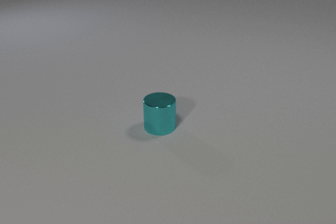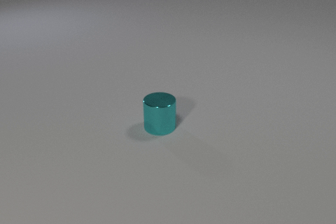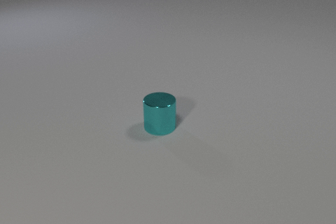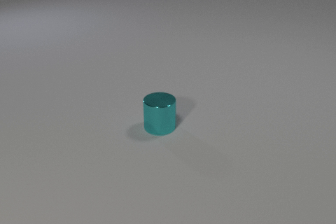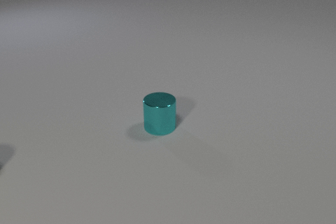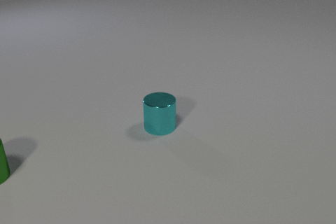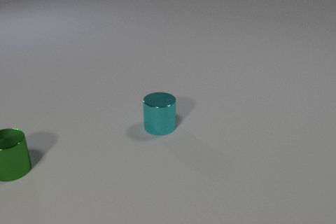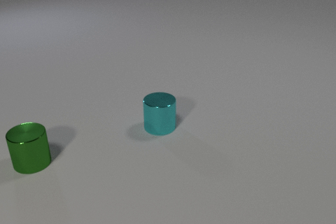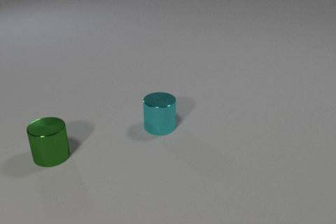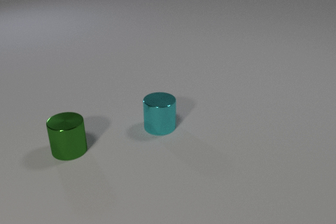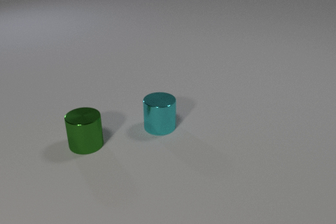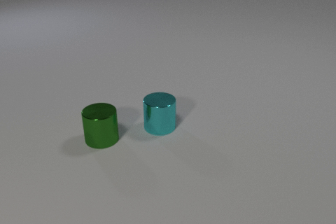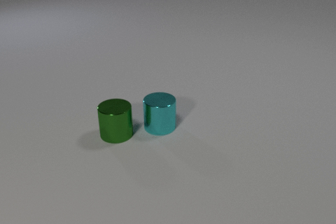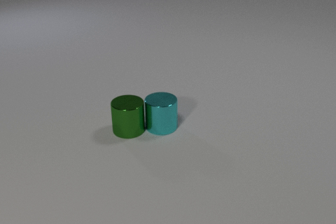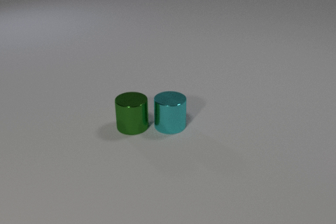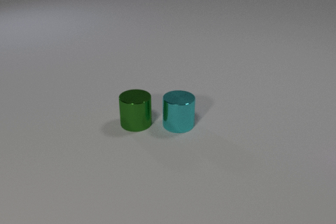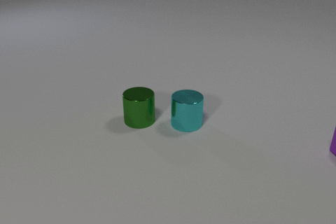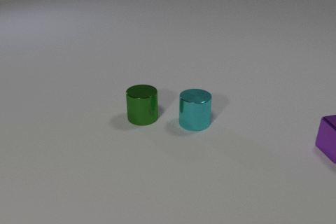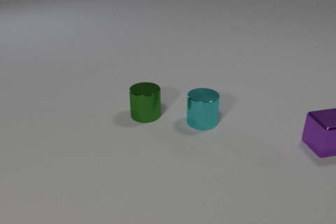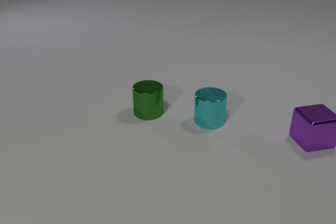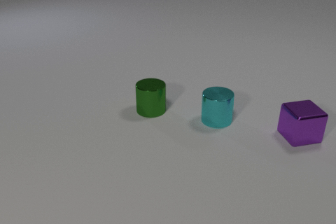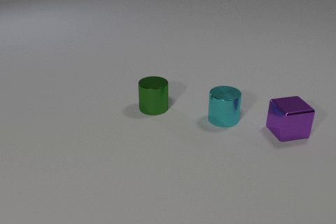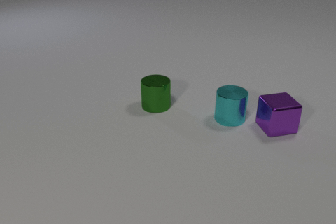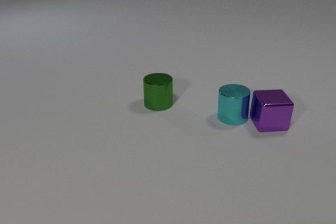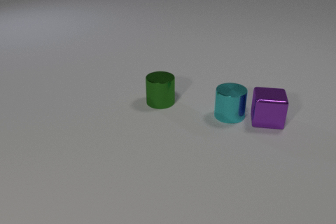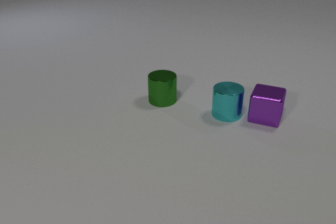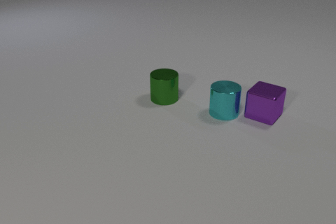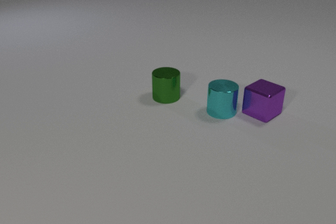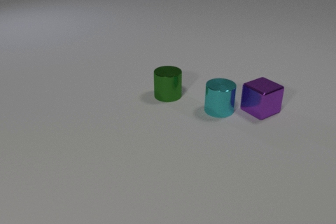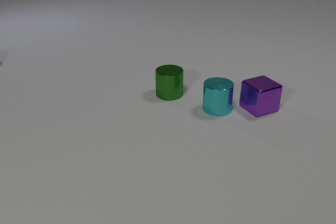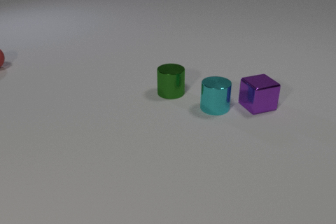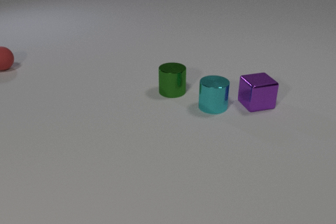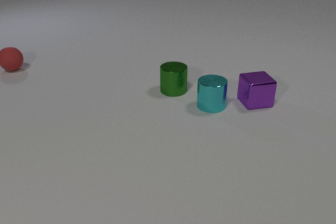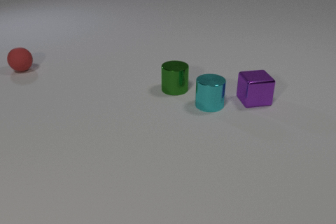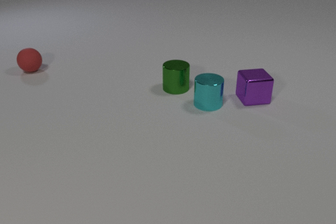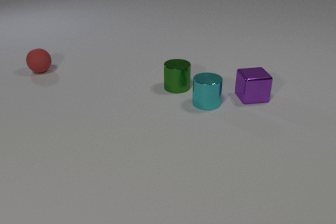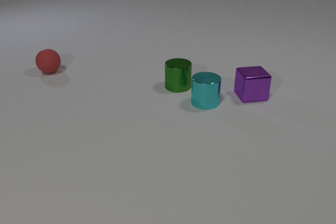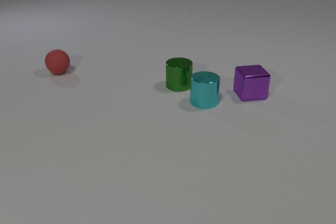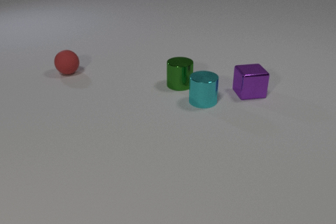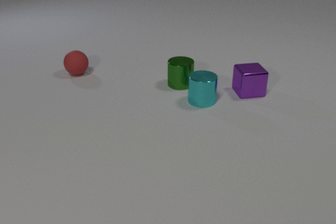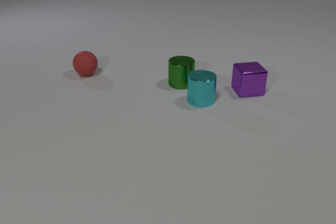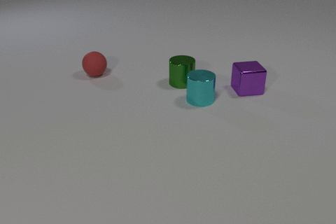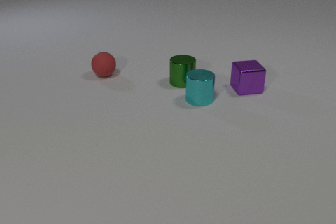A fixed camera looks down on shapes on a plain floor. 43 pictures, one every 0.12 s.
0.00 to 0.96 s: The green metal cylinder comes in at the left edge, slides to the right.
0.96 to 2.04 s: The green metal cylinder slides to the right and away from the camera. The cyan metal cylinder slides to the right. The purple metal cube comes in at the right edge, slides to the left. The green metal cylinder and the cyan metal cylinder collide.
2.04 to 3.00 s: The green metal cylinder slides away from the camera and to the right. The cyan metal cylinder slides to the right and away from the camera. The purple metal cube slides to the left and away from the camera, spins so that its near face slides to the left, clockwise seen from above. The cyan metal cylinder and the purple metal cube collide.
3.00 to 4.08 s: The green metal cylinder slides away from the camera and to the right. The cyan metal cylinder slides to the left and away from the camera. The purple metal cube slides away from the camera, spins so that its near face slides to the left, clockwise seen from above. The red rubber sphere comes in at the left edge, rolls to the right and toward the camera.
4.08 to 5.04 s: The green metal cylinder slides away from the camera and to the right. The cyan metal cylinder slides away from the camera and to the left. The purple metal cube slides away from the camera. The red rubber sphere rolls to the right and toward the camera.
Are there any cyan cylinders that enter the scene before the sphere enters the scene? no.
What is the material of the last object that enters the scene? rubber.
How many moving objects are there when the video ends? 4.
